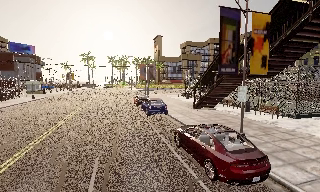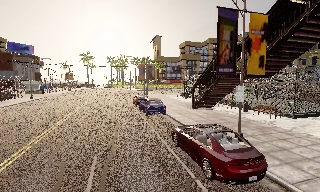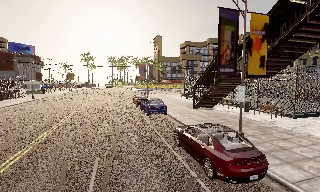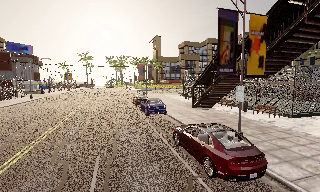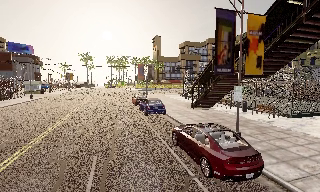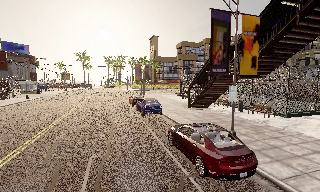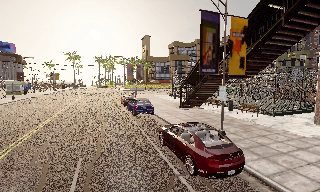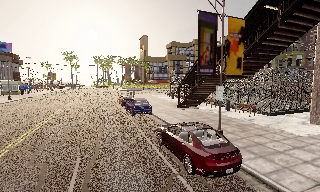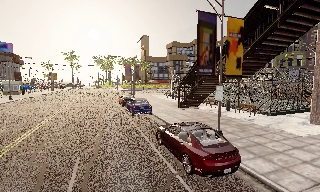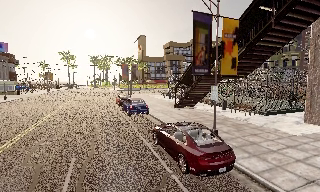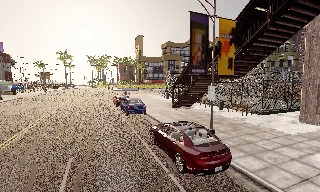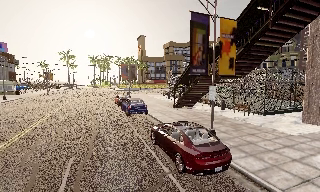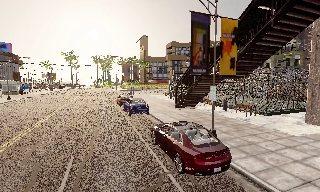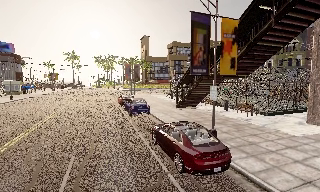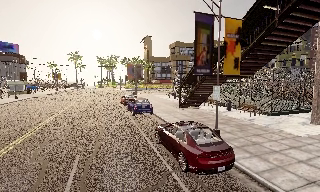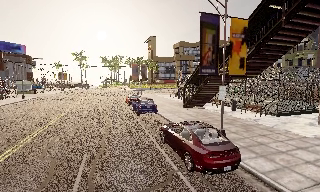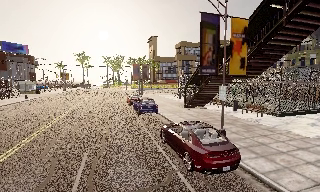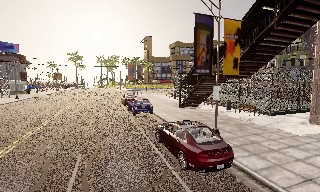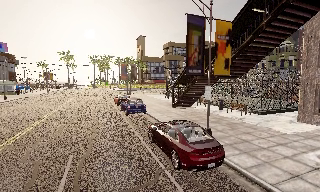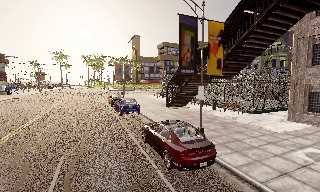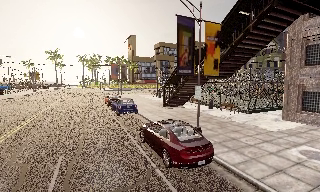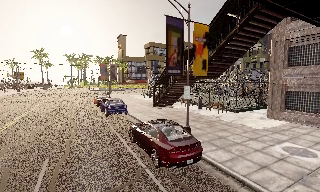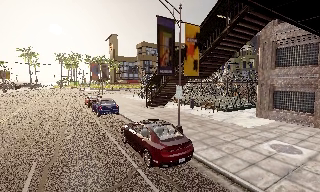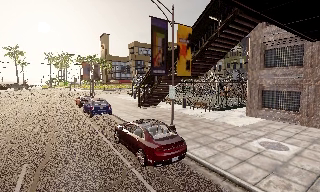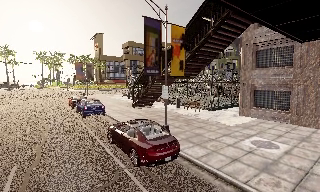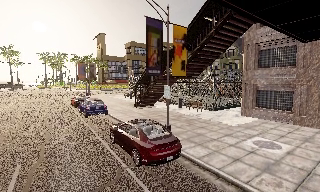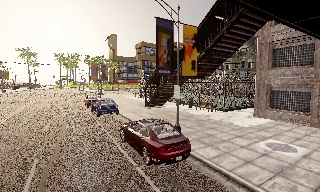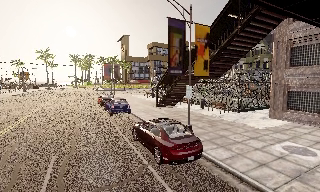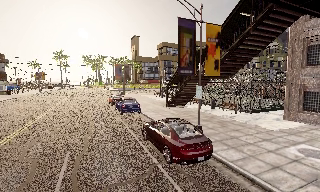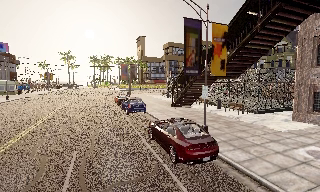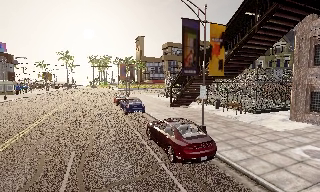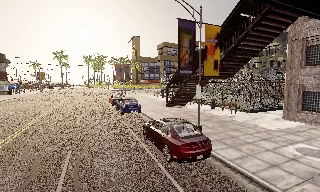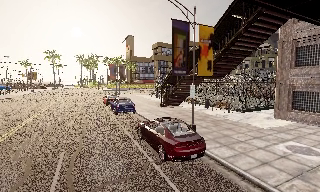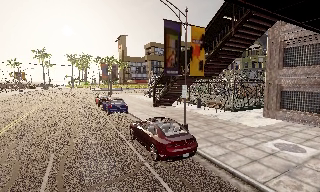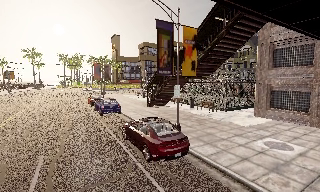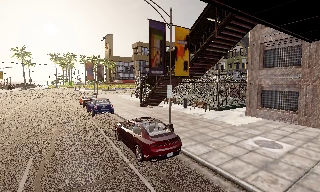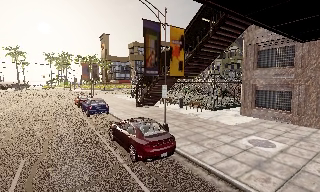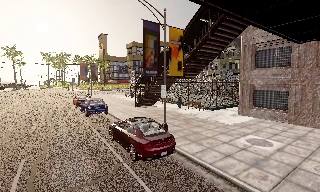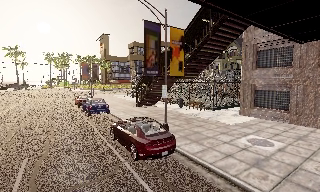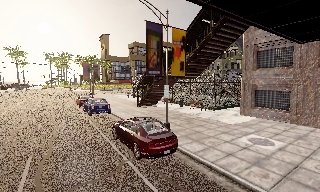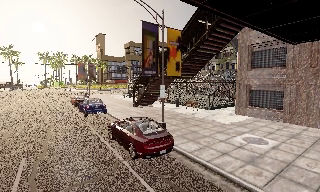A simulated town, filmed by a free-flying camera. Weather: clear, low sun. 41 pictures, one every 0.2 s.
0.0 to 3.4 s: The camera travels backward and to its right, about 1 m, so what stands in front gets smaller.
3.4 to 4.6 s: The scene slides to the left, as the camera pans about 15 degrees to its right.
4.6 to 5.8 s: The camera pans to its left, which is counterclockwise from overhead, by about 10 degrees.
5.8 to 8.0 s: The camera pans to its right, which is clockwise from overhead, by about 15 degrees.
The film runs backward here.
